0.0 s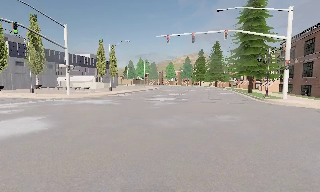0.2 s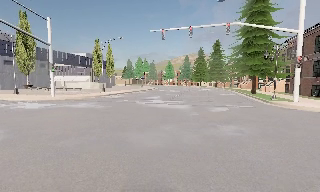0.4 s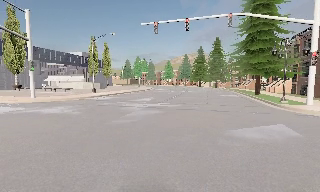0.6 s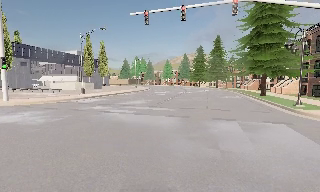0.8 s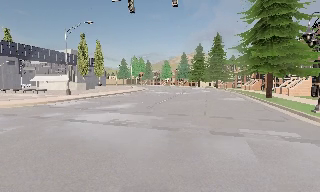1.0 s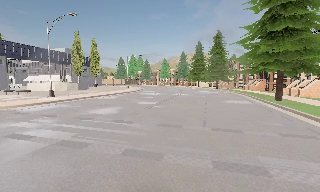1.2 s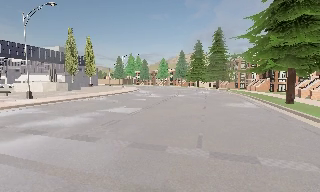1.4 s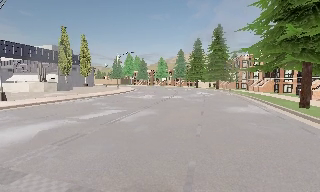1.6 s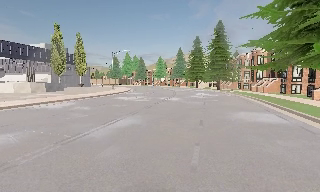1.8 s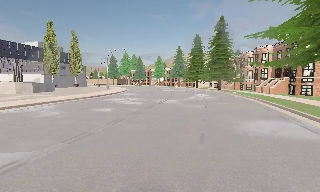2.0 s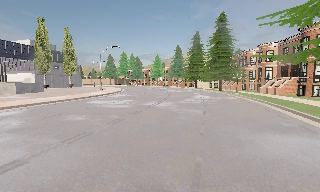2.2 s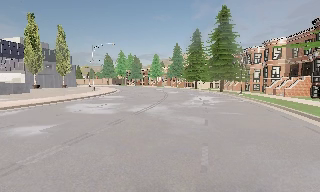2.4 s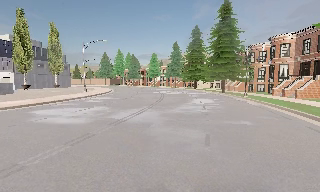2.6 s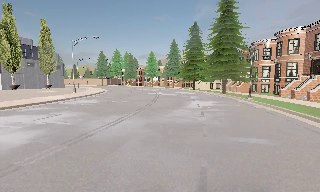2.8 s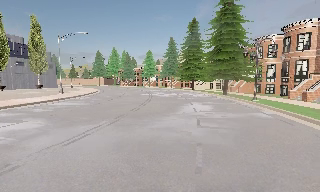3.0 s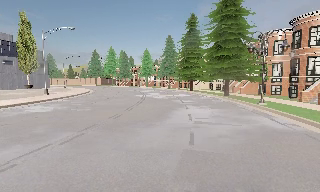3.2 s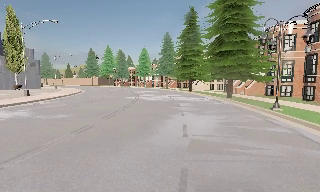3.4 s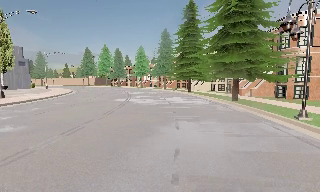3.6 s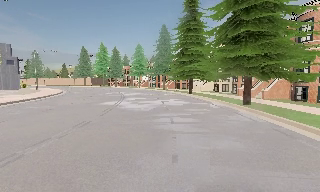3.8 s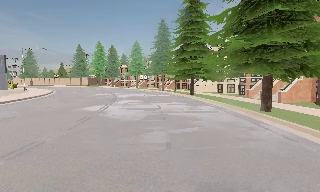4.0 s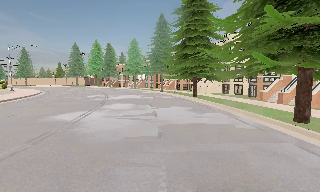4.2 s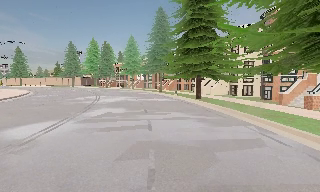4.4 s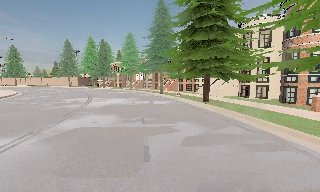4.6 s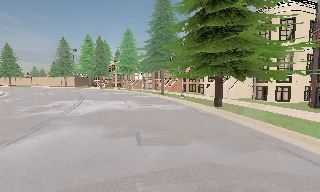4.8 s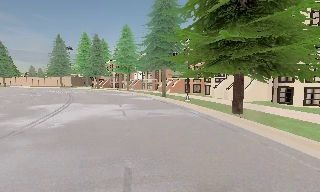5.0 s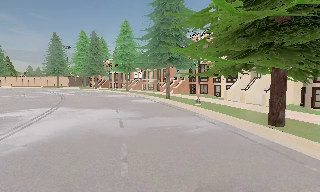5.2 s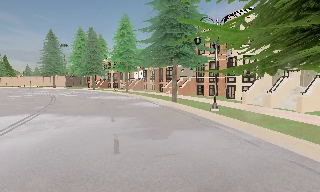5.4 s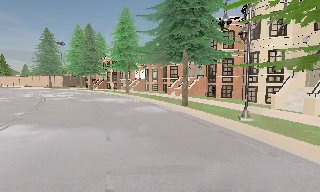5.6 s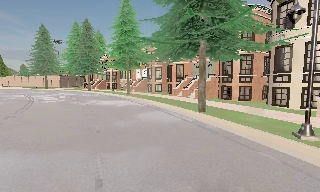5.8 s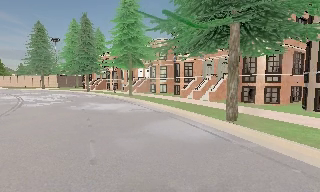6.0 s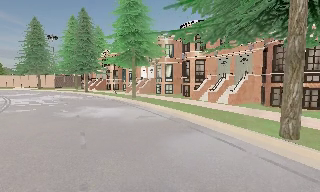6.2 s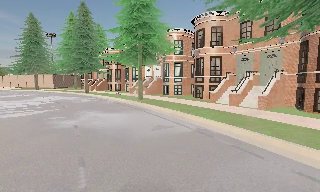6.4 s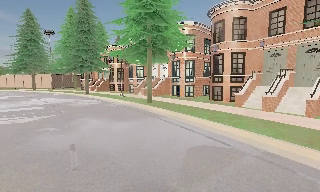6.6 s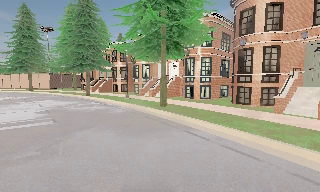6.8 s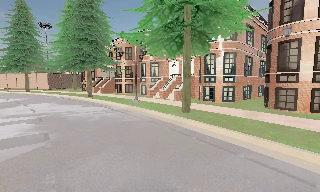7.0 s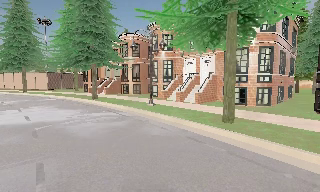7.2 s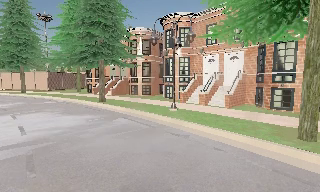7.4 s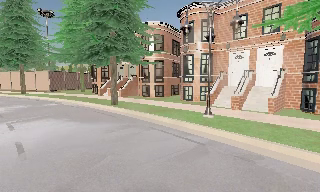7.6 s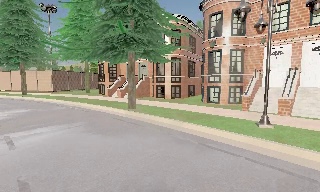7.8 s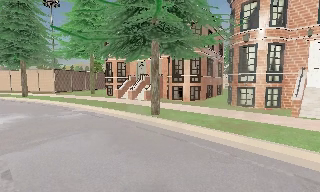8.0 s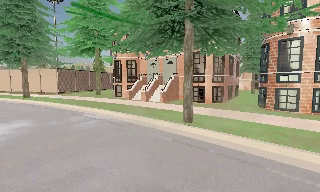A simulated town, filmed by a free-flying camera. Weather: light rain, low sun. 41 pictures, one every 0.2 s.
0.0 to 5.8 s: The camera travels forward, about 60 m, so what stands in front looms larger.
5.8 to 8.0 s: The camera travels forward and to its left, about 25 m, so what stands in front looms larger.
The film runs forward here.
